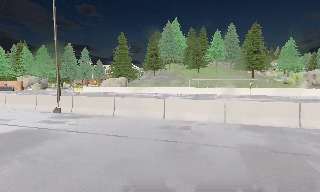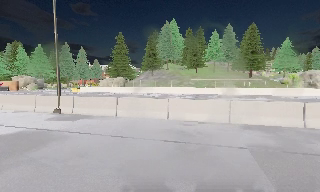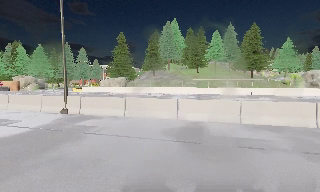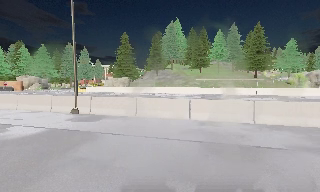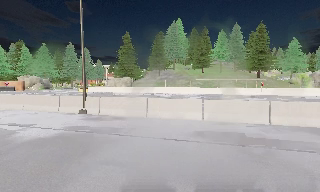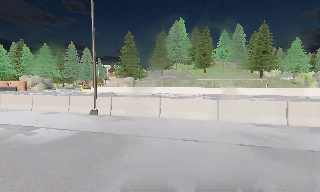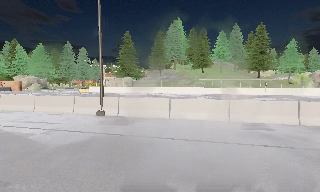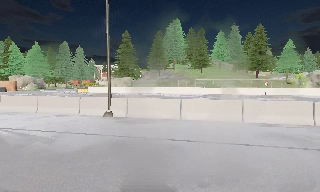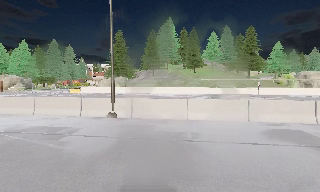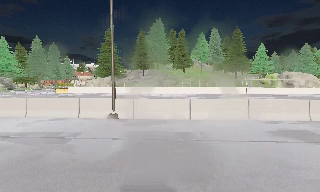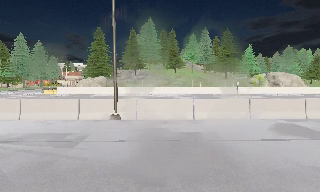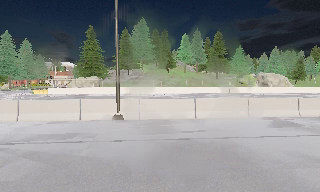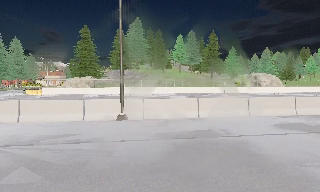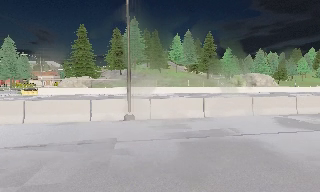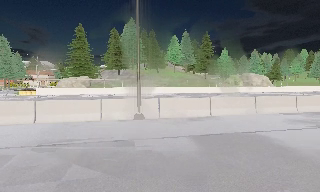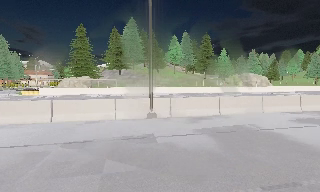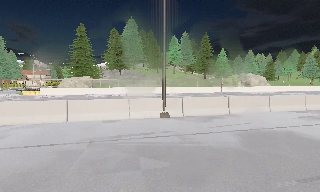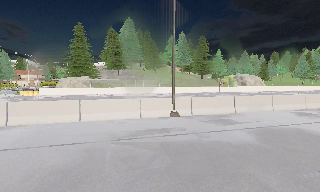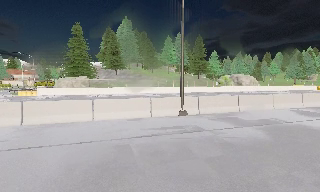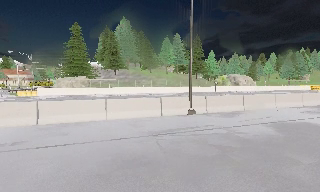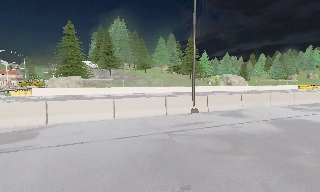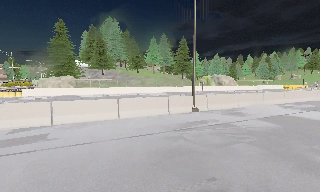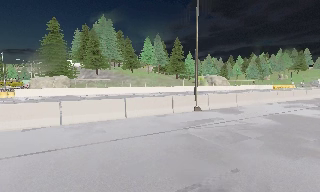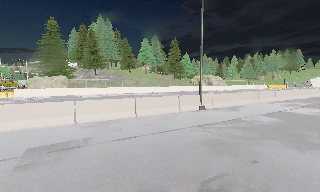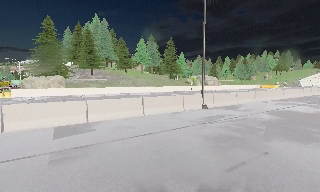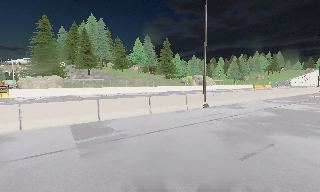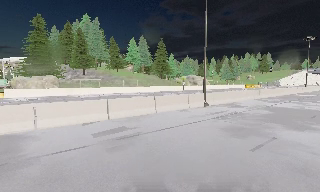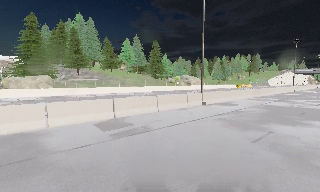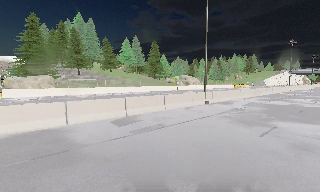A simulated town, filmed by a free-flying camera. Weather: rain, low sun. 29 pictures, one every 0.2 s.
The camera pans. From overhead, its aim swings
clockwise.
0.0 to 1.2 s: The camera travels to its left, about 4 m, so close, fixed things drift to the right. It gains speed.
1.2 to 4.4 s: The camera pans to its right, which is clockwise from overhead, by about 40 degrees. It travels to its left, about 14 m.
4.4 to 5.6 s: The camera pans to its right, which is clockwise from overhead, by about 15 degrees. It travels to its left and backward, about 6 m.
The film runs backward here.
